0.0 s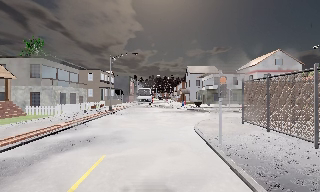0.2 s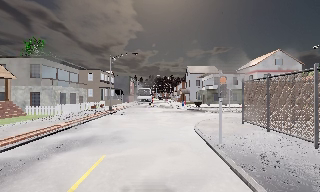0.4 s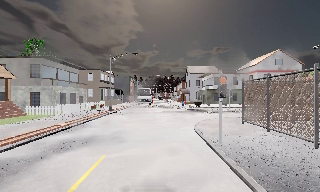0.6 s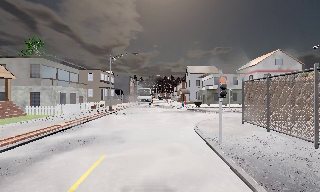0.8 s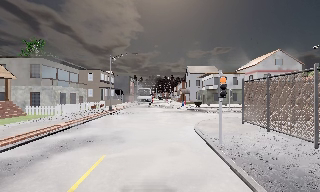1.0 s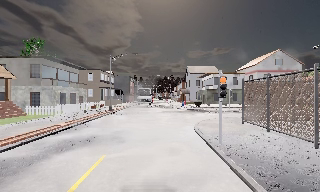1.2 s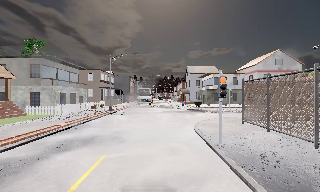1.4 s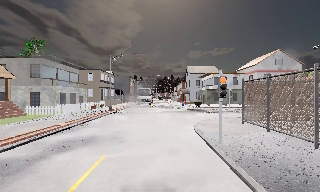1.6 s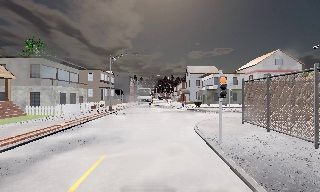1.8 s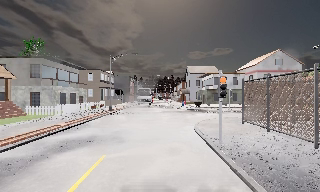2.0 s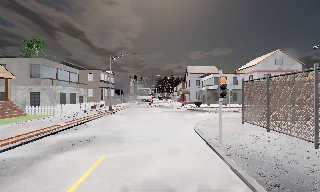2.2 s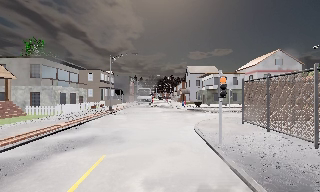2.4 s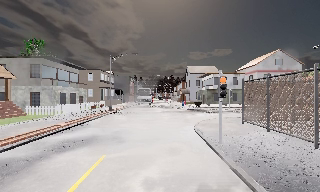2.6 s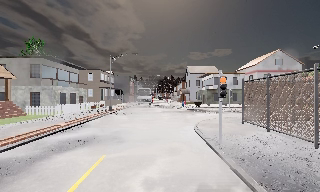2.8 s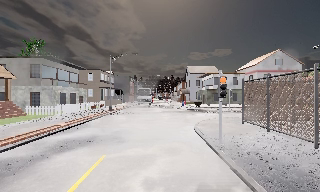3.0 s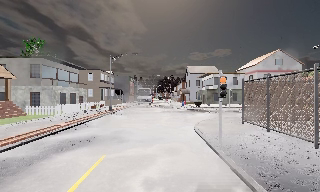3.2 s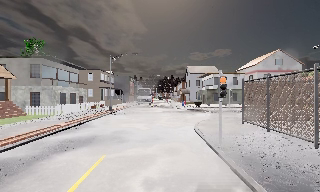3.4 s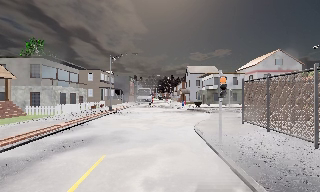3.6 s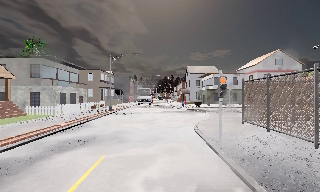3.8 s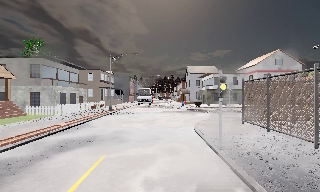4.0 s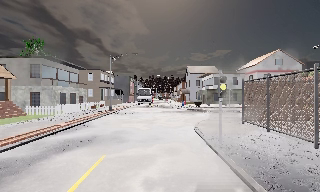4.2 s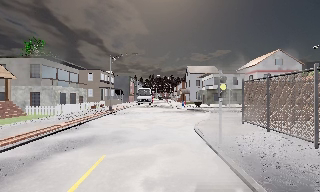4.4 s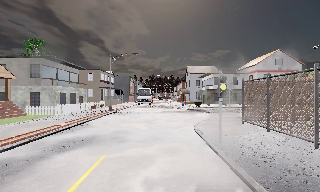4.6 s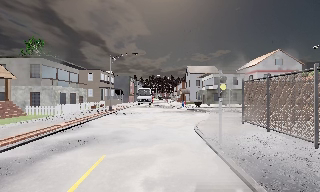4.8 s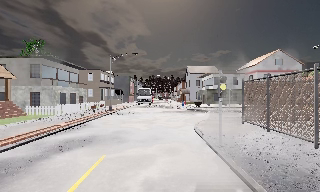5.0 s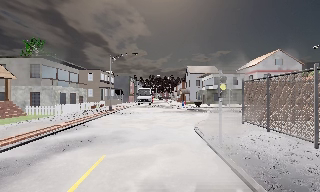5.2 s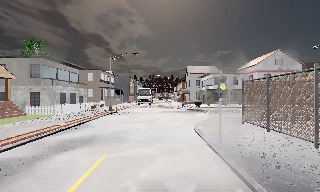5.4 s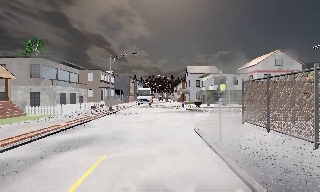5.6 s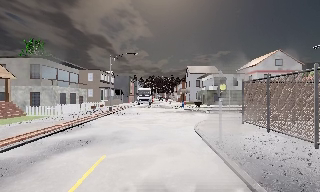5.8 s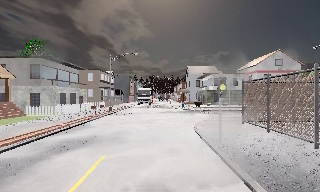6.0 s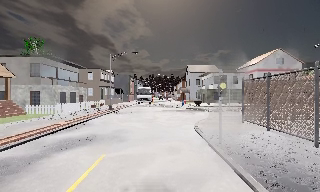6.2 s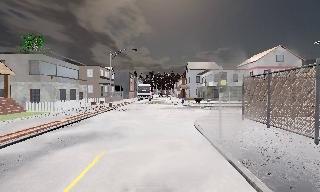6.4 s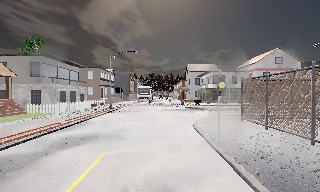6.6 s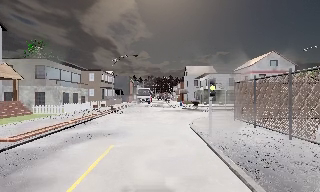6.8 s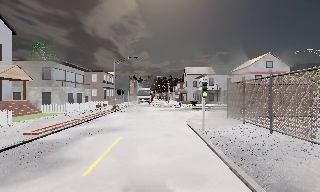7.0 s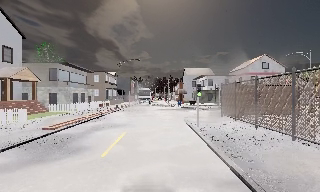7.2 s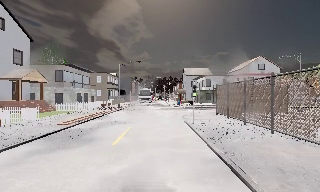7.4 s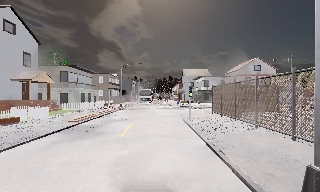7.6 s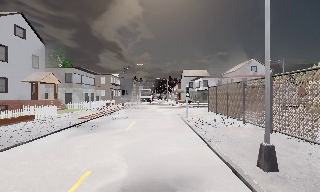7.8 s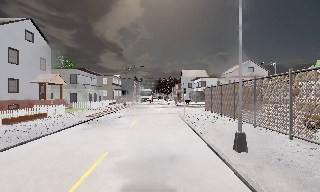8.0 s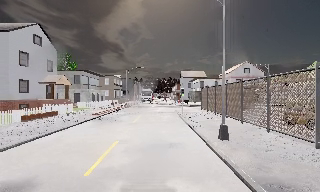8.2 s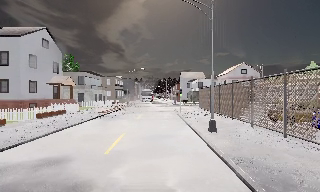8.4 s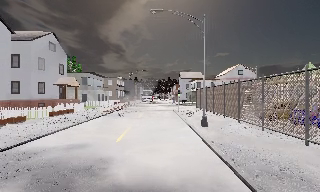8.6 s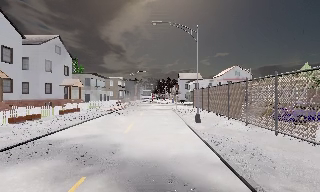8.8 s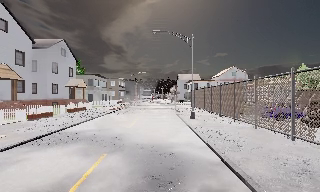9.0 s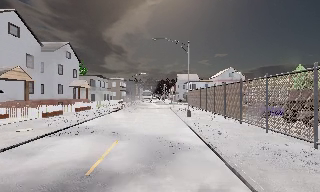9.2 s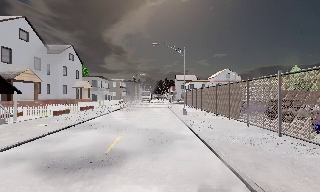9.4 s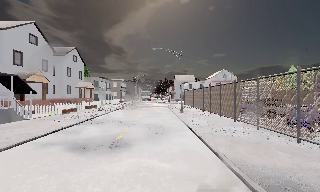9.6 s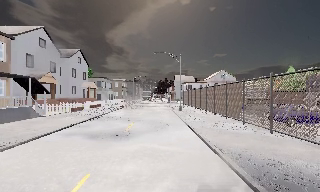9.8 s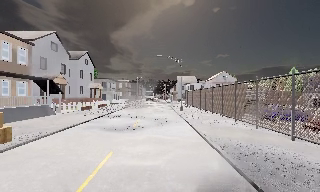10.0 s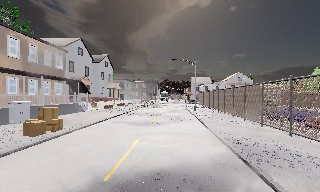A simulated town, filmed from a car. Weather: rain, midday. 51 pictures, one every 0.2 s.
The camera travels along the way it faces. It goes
backward.
0.0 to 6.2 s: The camera keeps its place and its aim.
6.2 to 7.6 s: The camera travels backward, about 8 m, so what stands in front gets smaller. It gains speed.
7.6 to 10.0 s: The camera travels backward, about 20 m, so what stands in front gets smaller.
The film runs backward here.
